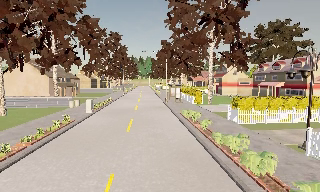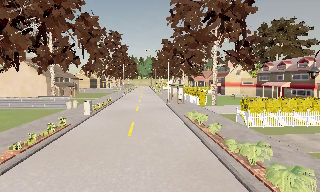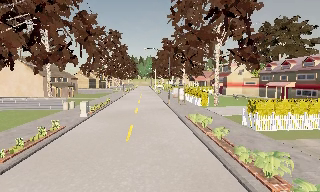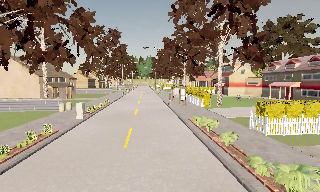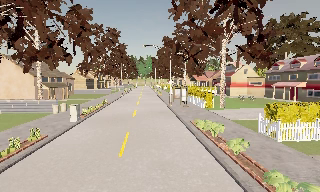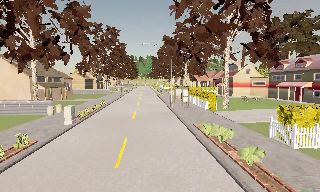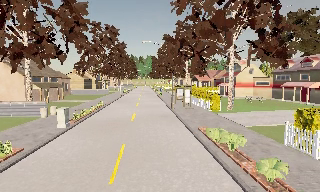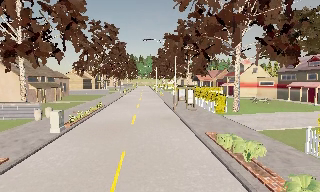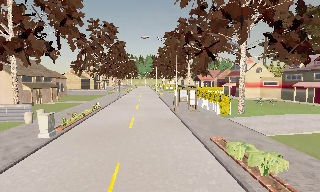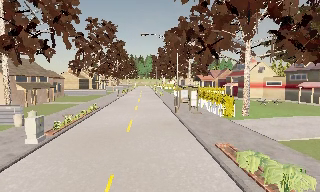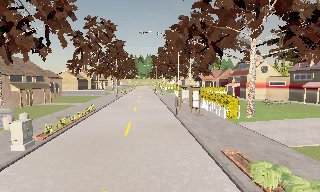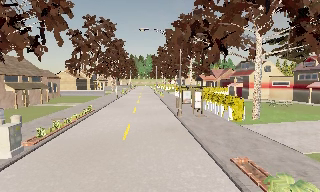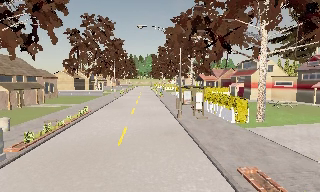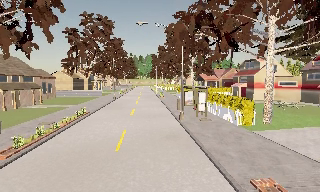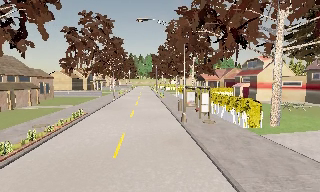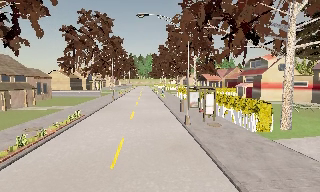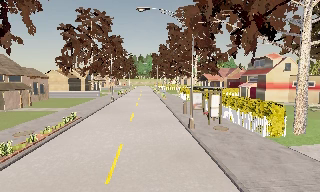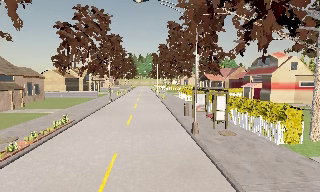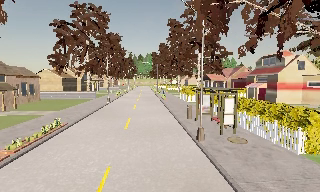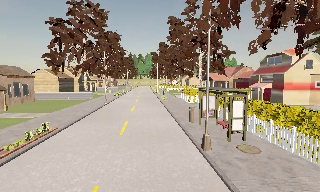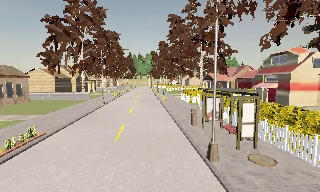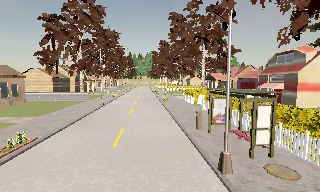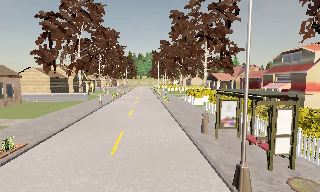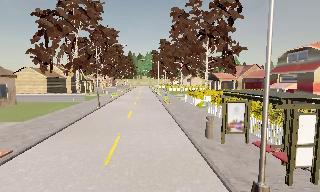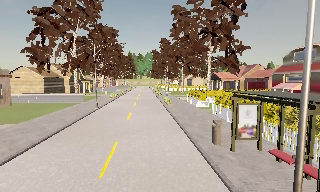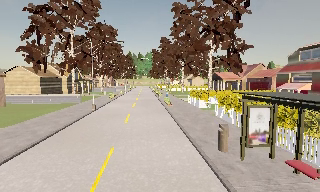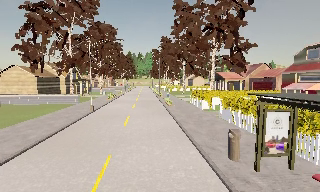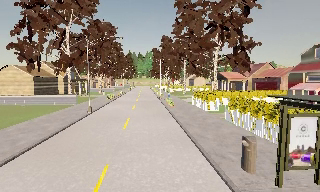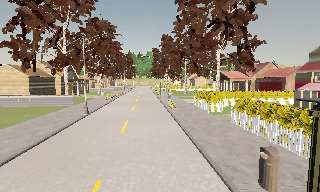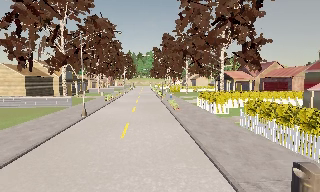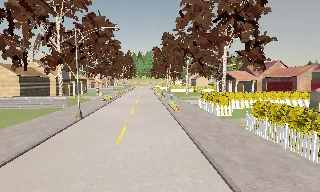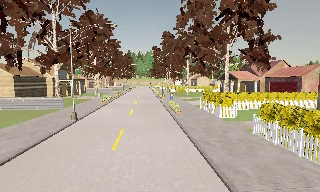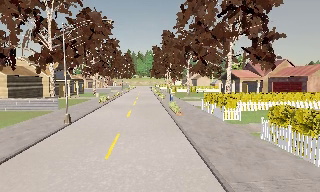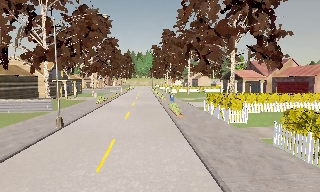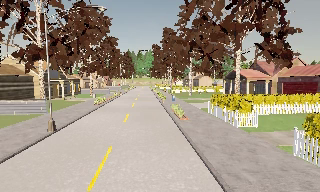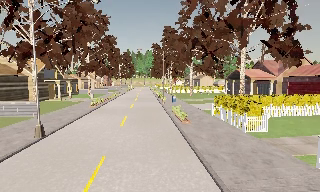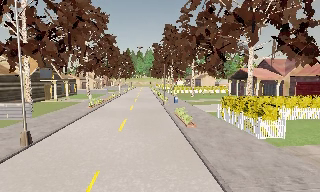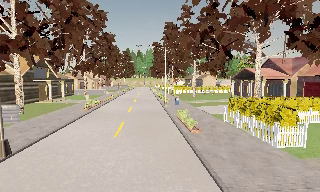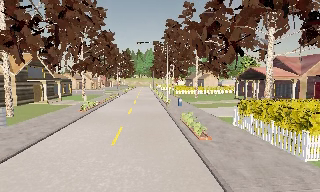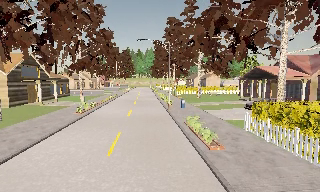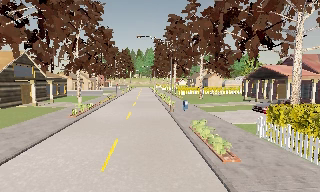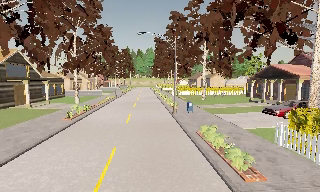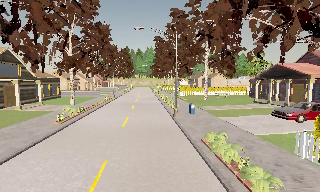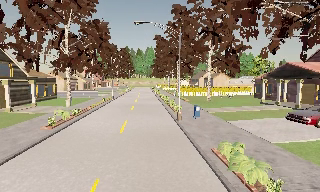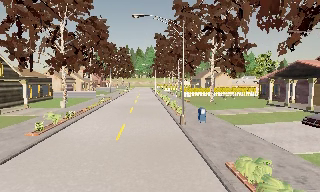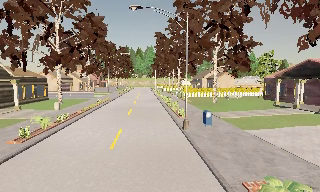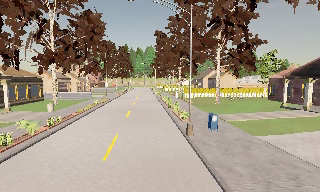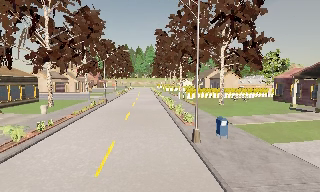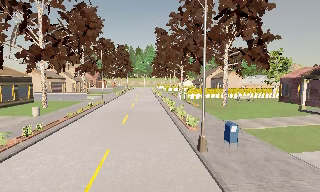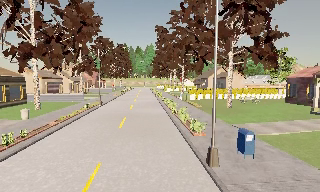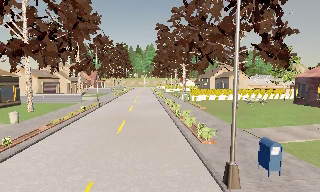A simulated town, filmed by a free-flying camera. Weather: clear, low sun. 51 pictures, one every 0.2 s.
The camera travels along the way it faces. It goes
forward.
0.0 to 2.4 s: The camera travels forward, about 11 m, so what stands in front looms larger.
2.4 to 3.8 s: The camera travels forward, about 7 m, so what stands in front looms larger. It gains speed.
3.8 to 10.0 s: The camera travels forward, about 35 m, so what stands in front looms larger.
The film runs forward here.
